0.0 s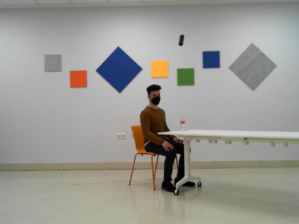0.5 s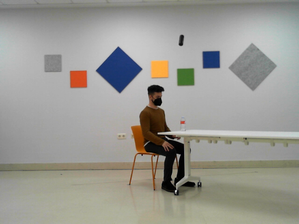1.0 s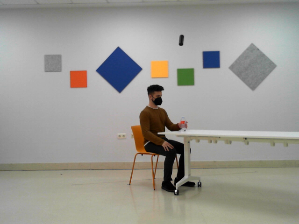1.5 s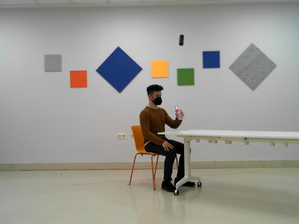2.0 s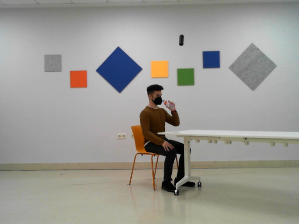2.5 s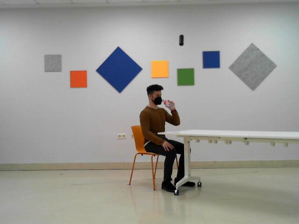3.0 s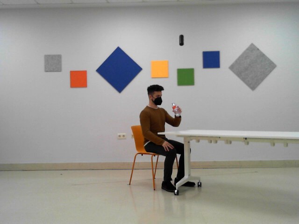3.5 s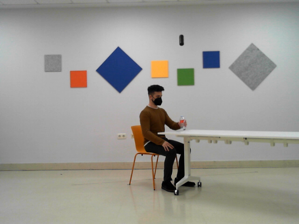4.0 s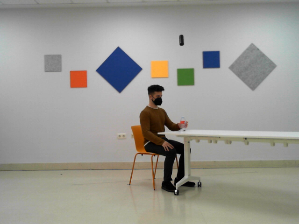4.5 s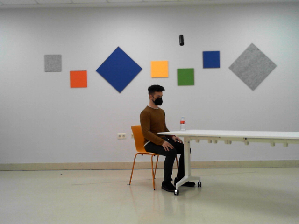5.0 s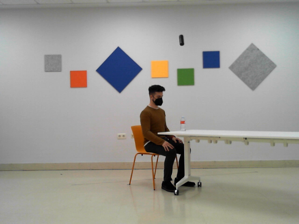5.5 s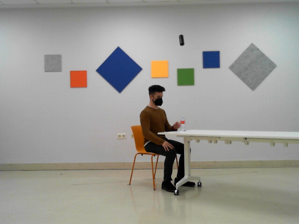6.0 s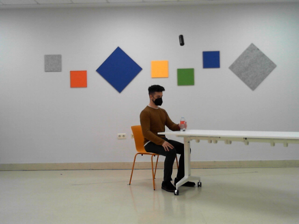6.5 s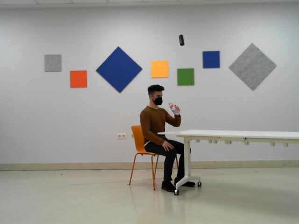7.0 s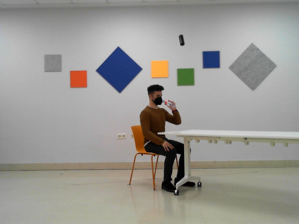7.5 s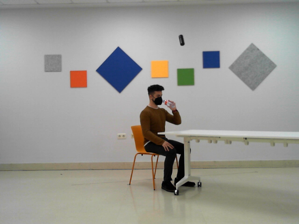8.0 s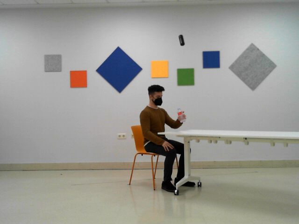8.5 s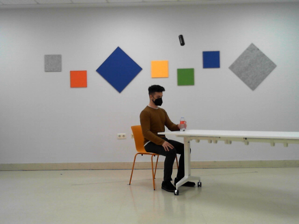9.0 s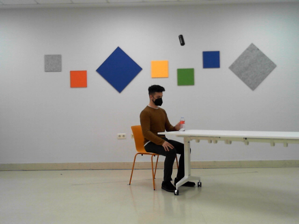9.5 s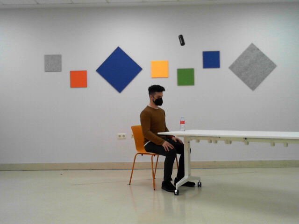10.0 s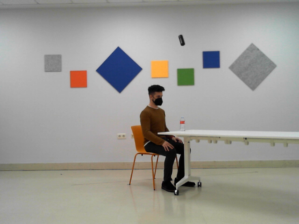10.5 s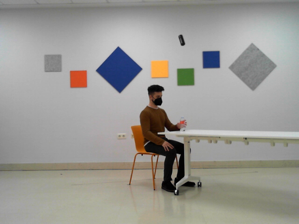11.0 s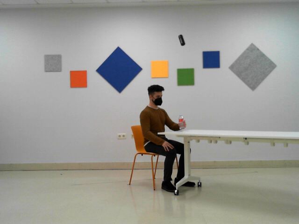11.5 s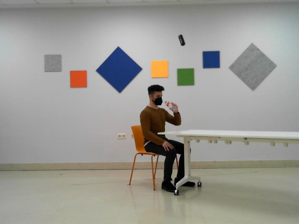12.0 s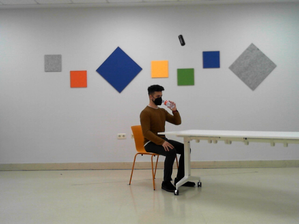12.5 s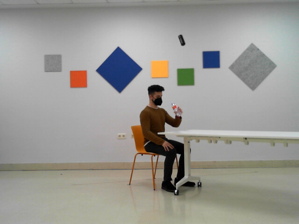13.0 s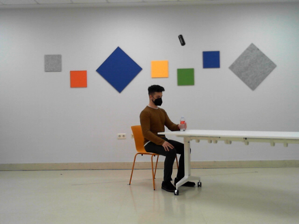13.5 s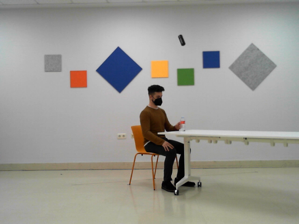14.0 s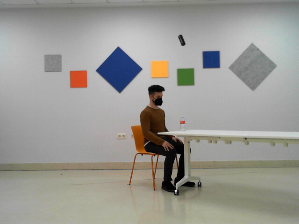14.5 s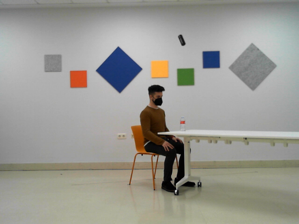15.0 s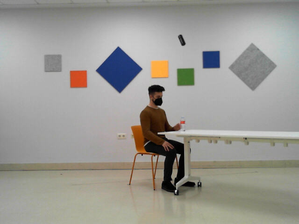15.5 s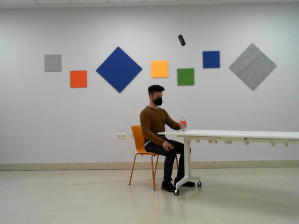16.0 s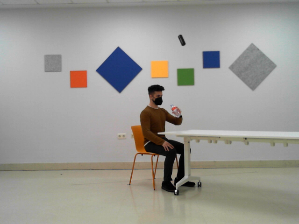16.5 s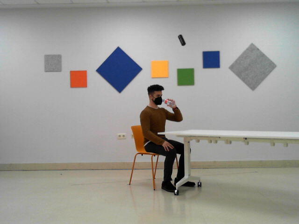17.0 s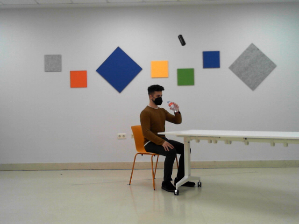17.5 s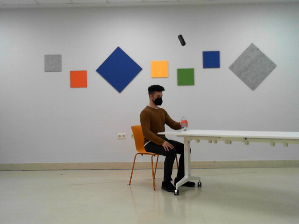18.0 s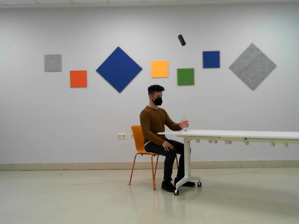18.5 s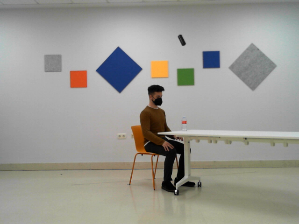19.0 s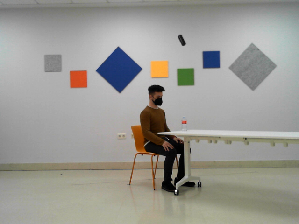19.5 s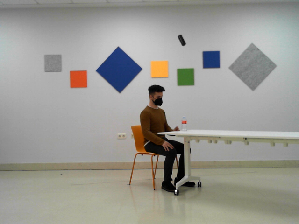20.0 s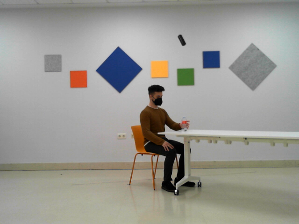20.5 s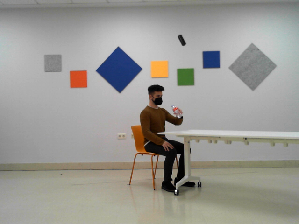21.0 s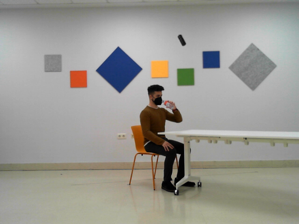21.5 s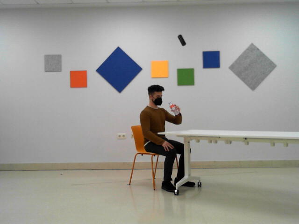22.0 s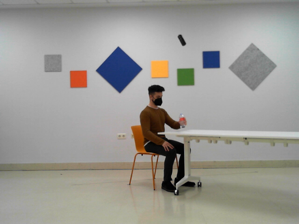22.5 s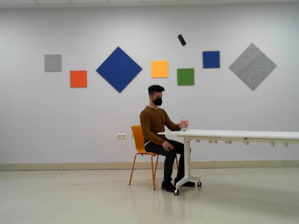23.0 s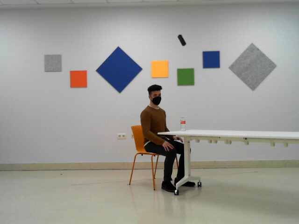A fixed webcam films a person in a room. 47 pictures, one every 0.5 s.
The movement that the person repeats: Drink from a bottle, left hand.
